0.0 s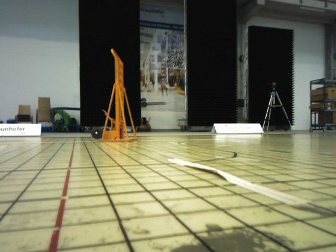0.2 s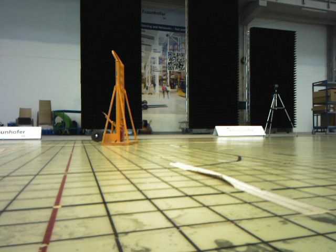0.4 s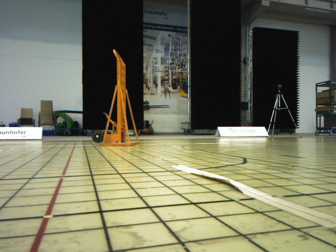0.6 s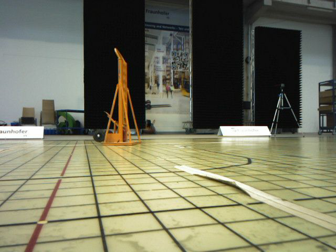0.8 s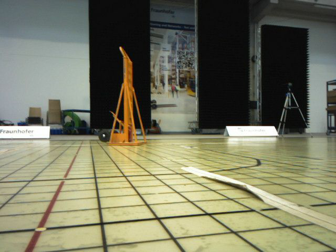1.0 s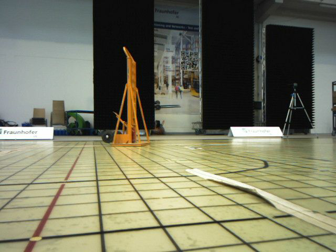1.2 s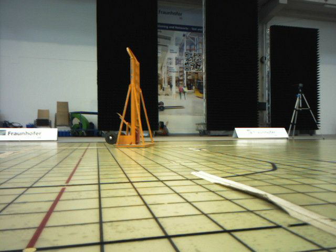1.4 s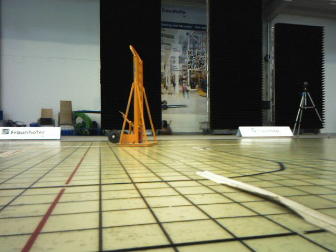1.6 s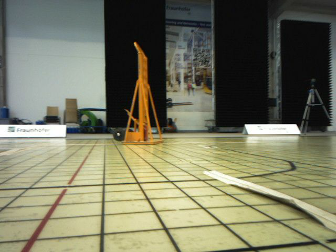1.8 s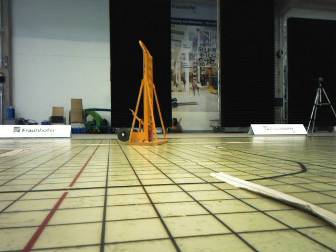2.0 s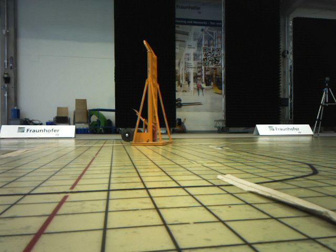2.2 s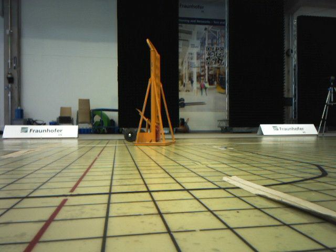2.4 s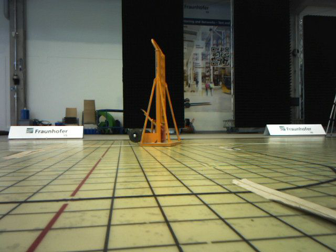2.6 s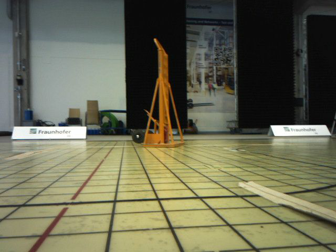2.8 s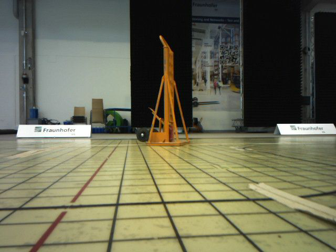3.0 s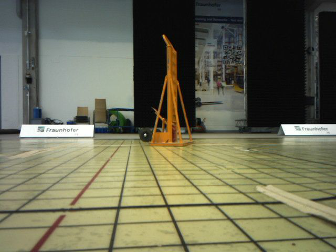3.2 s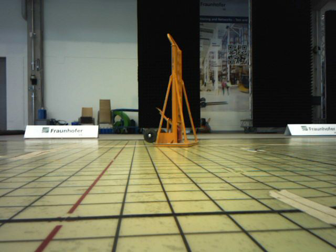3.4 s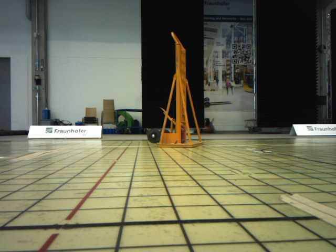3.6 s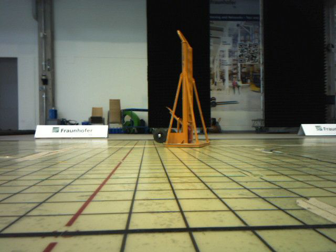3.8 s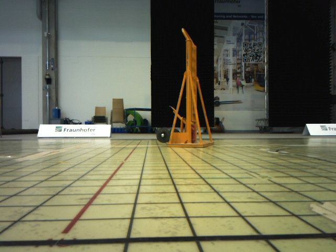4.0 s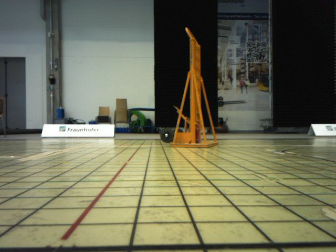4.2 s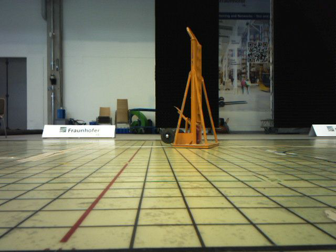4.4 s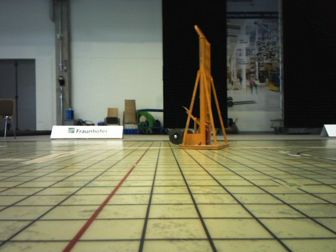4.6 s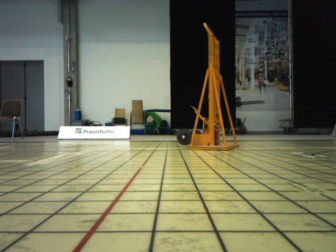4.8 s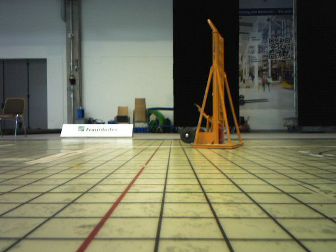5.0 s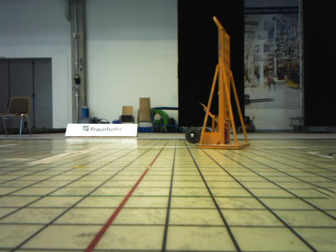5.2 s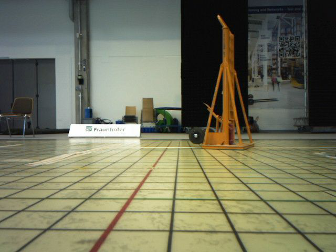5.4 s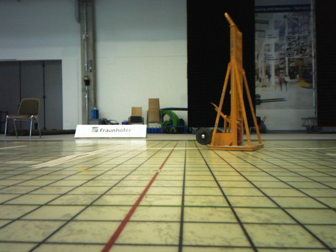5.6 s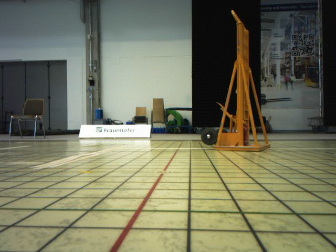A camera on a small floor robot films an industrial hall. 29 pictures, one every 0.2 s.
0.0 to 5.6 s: The camera swings to its left by about 25 degrees, and the scene slides to the right. It travels forward, about 1.2 m, so what stands in front looms larger.
The film runs forward here.
